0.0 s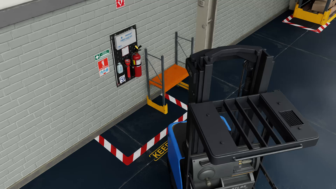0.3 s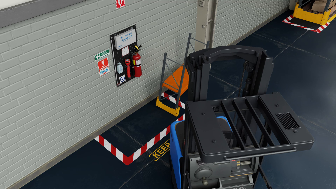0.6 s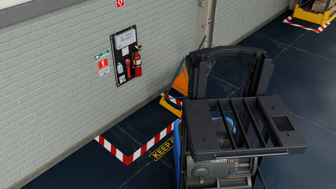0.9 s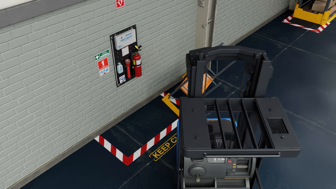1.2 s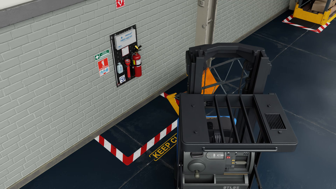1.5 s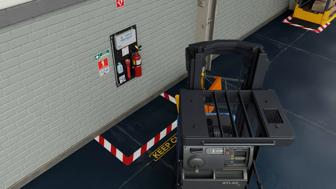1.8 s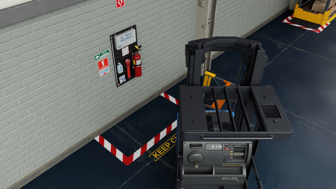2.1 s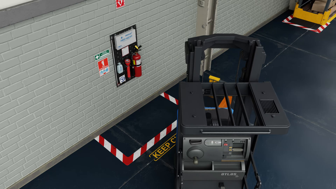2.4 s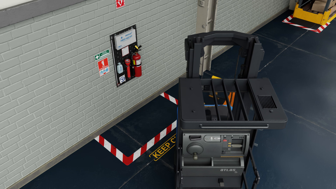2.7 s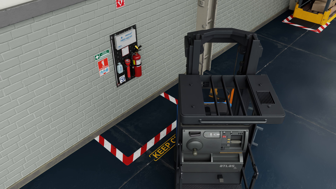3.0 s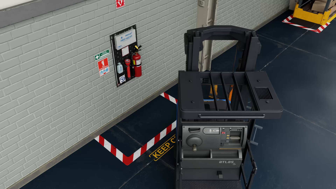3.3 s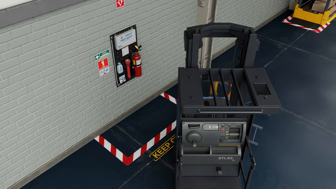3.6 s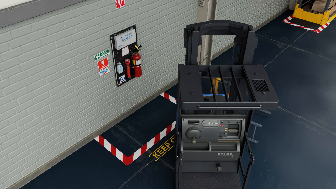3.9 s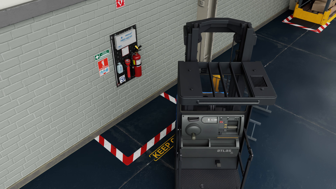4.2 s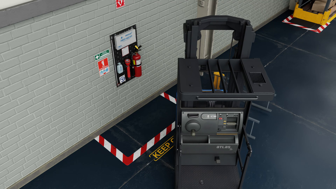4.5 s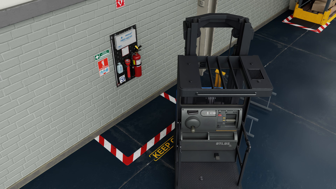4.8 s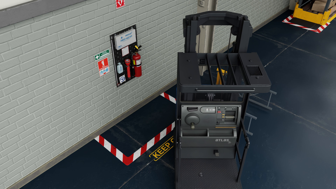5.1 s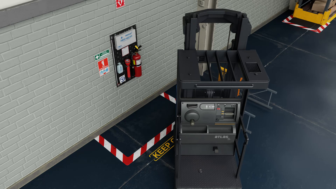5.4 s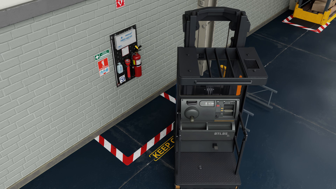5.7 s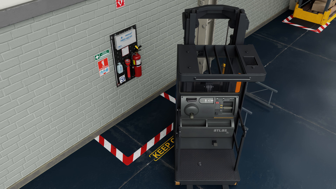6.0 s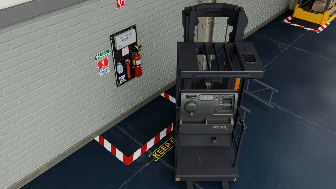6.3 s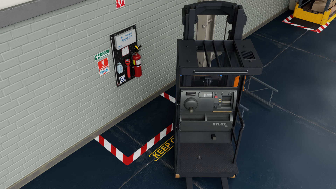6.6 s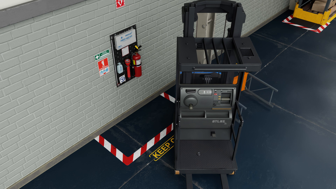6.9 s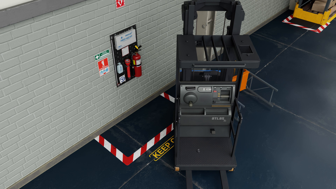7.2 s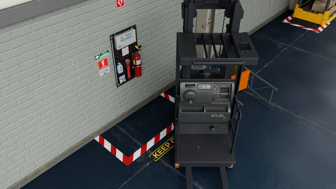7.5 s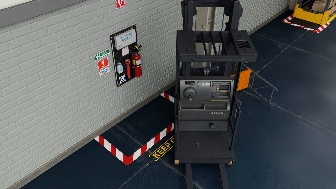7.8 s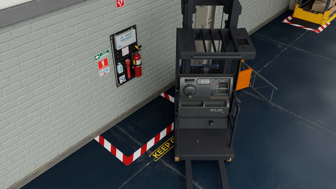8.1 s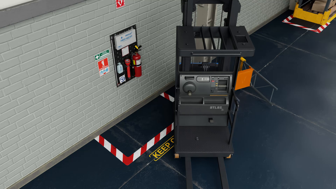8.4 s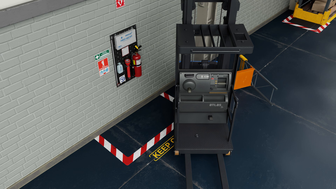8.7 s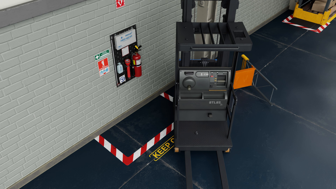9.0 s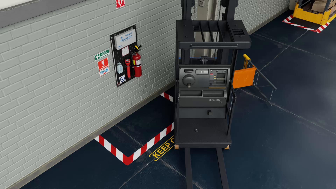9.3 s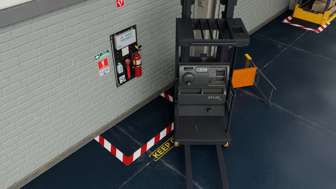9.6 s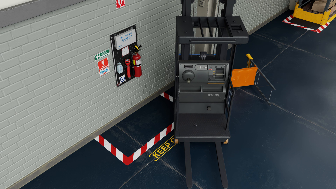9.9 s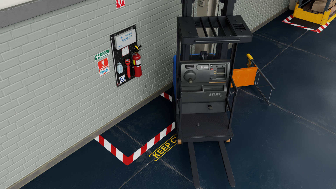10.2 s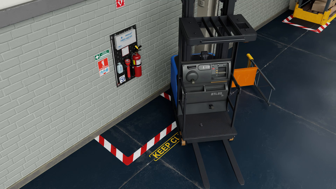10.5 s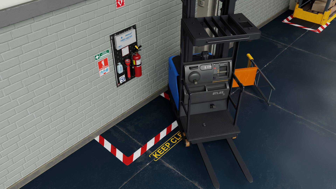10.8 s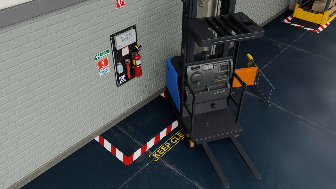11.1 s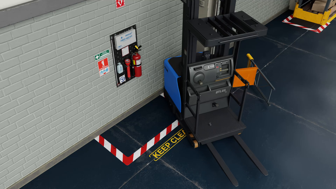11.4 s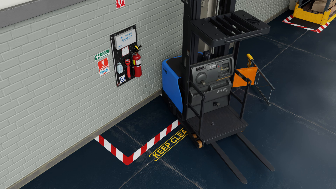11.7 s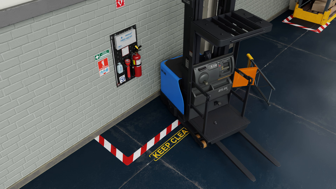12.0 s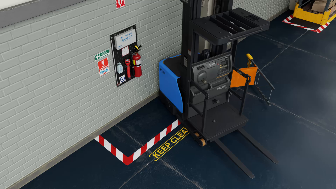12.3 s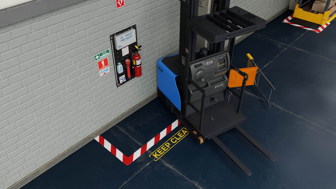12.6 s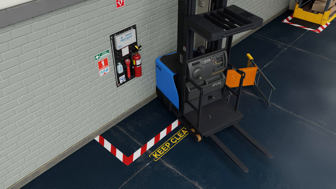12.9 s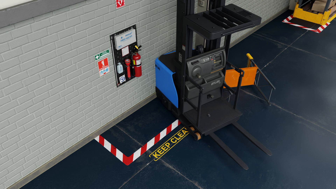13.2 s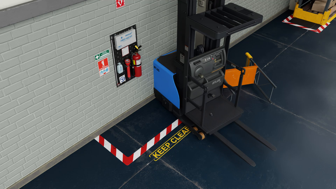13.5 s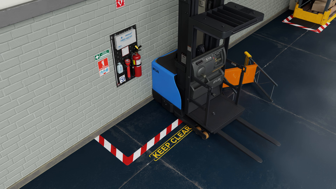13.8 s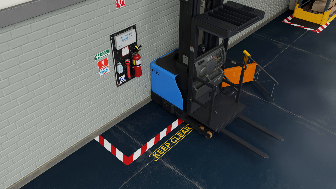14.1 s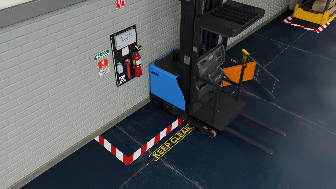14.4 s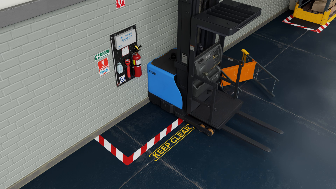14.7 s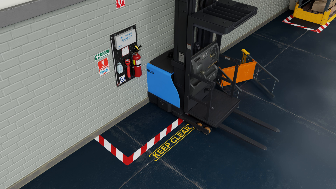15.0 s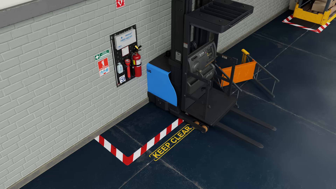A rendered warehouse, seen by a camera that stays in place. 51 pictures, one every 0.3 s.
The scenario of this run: A forklift runs into an object in its way.
